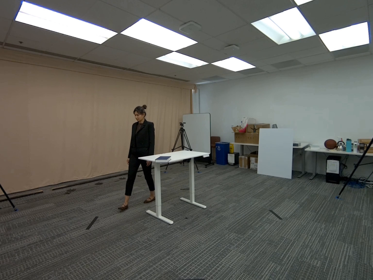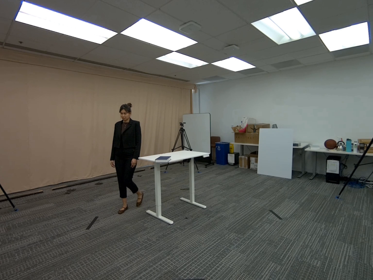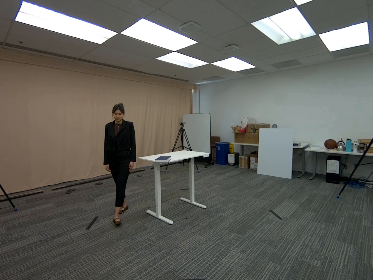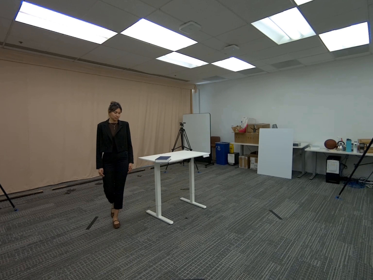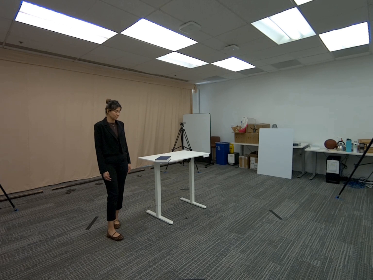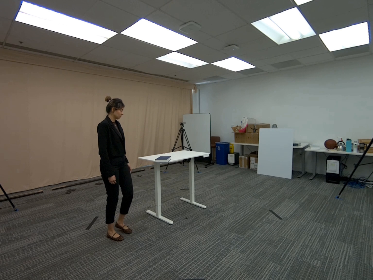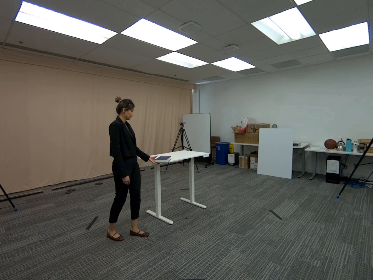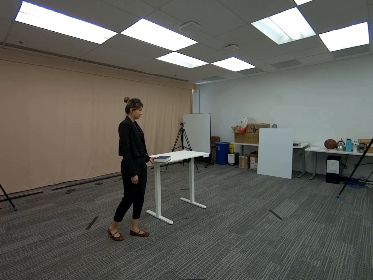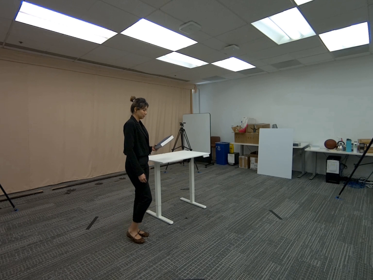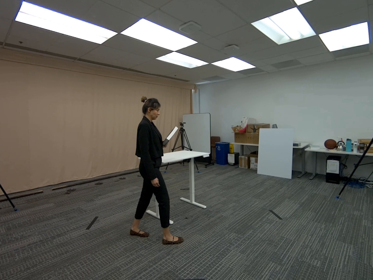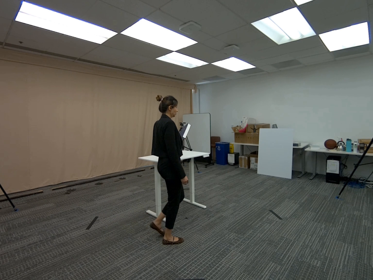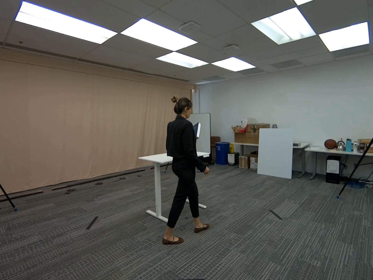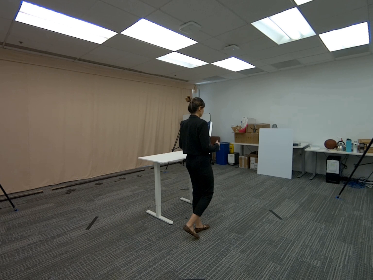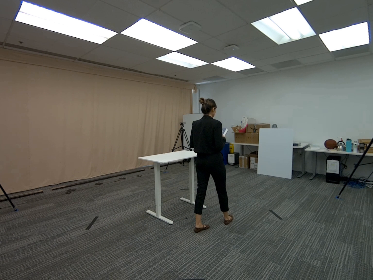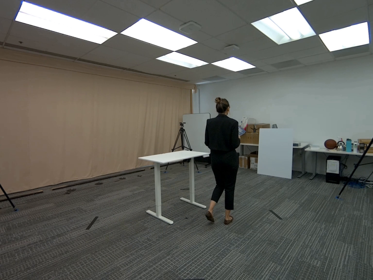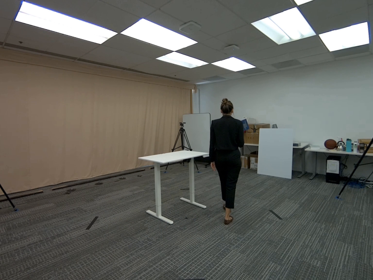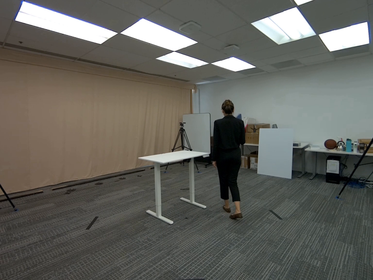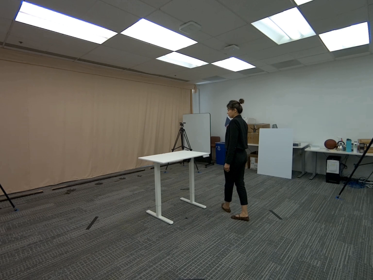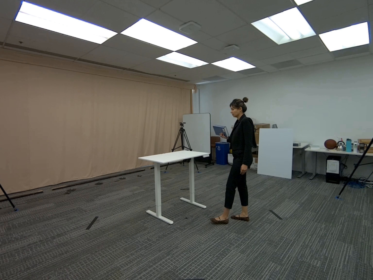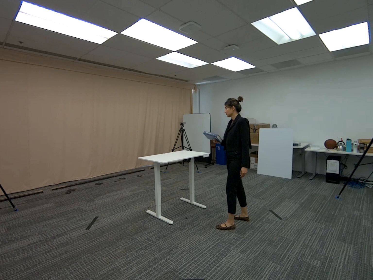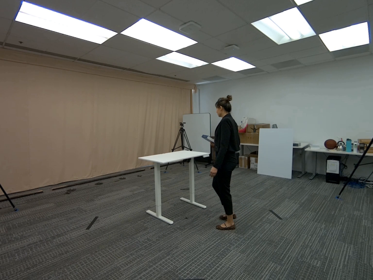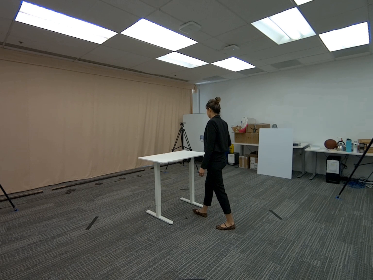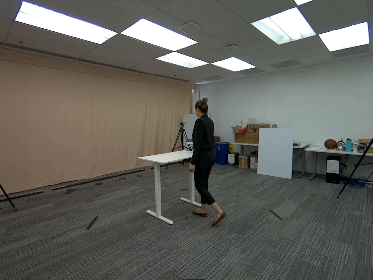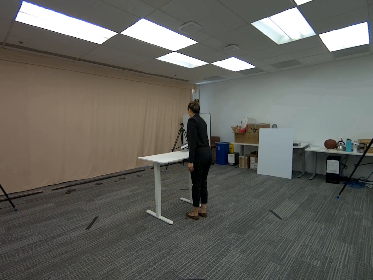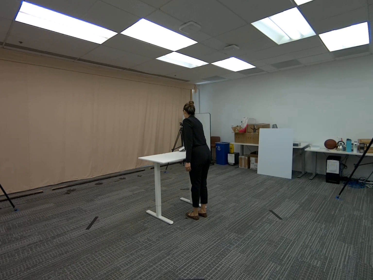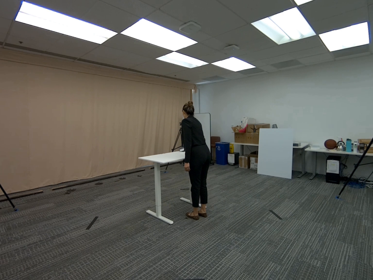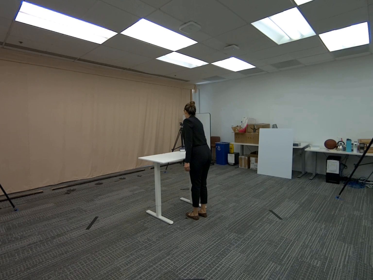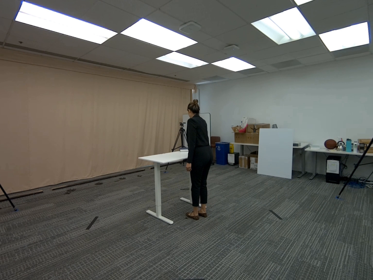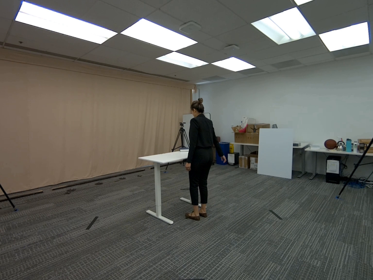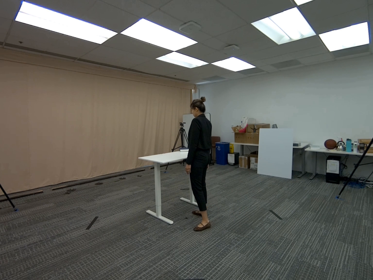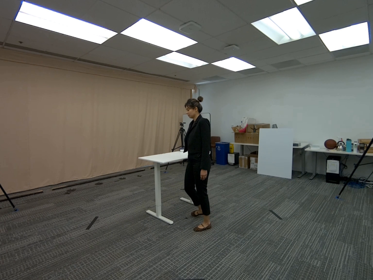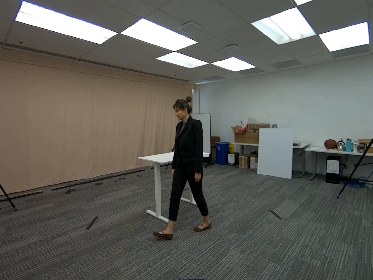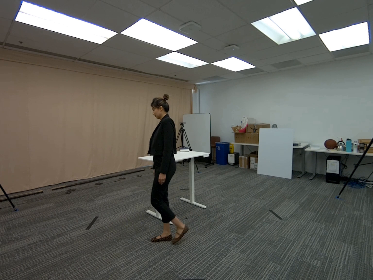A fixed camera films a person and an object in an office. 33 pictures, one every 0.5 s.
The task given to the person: Pick up the dark blue book with your left hand from the white desk and hand the book over to your right hand and place the book back down on the white desk.
